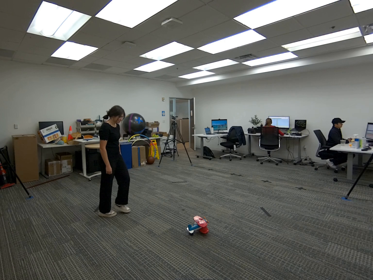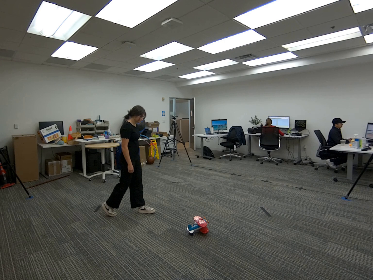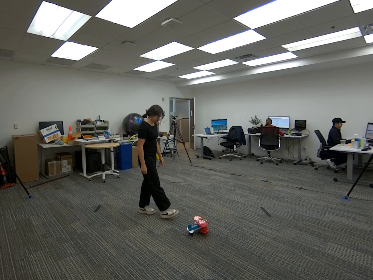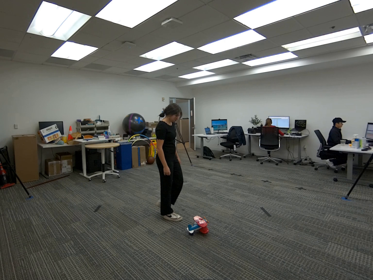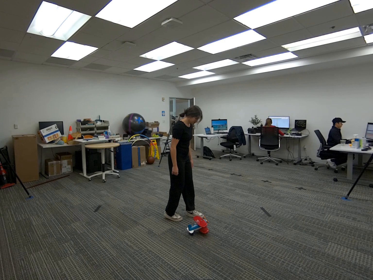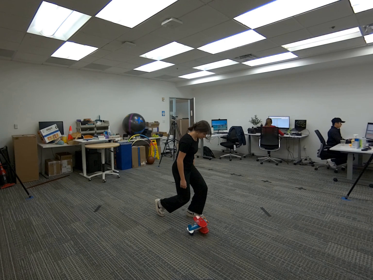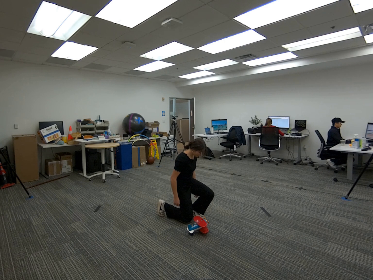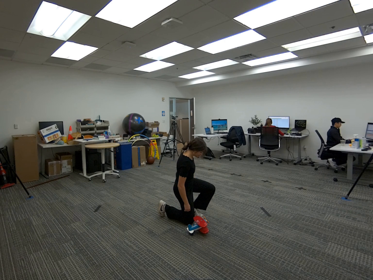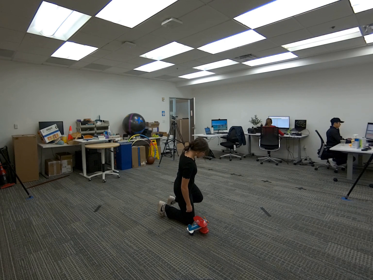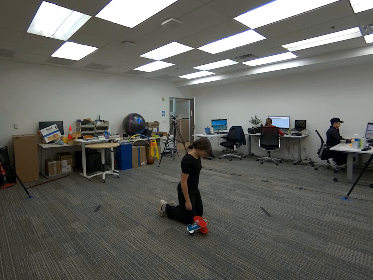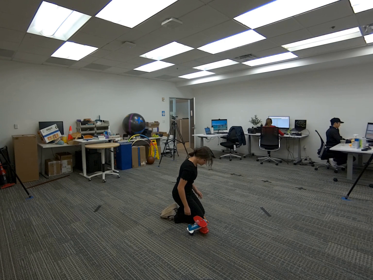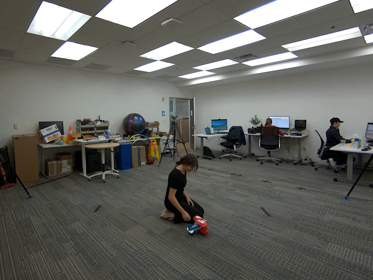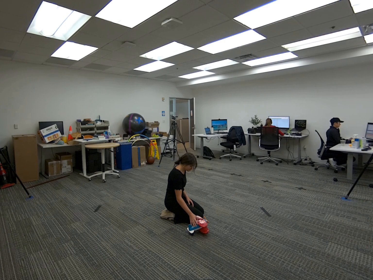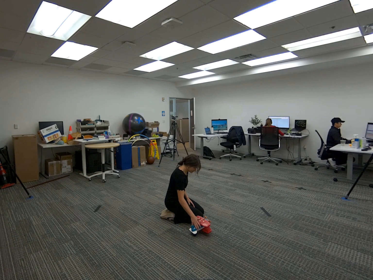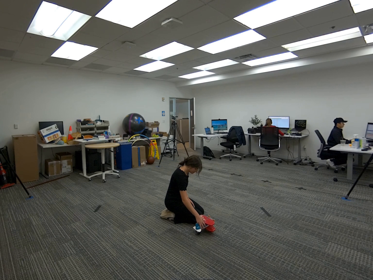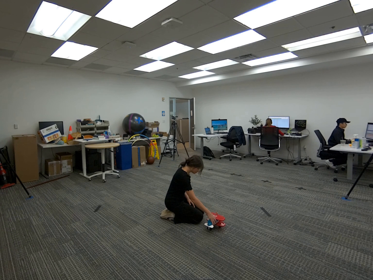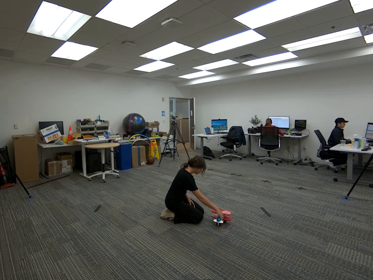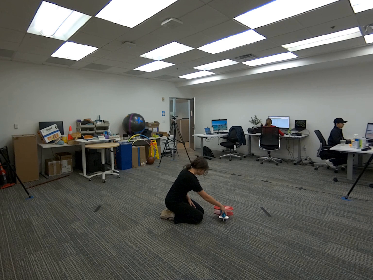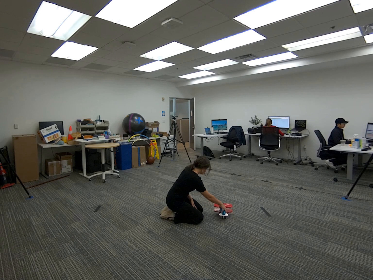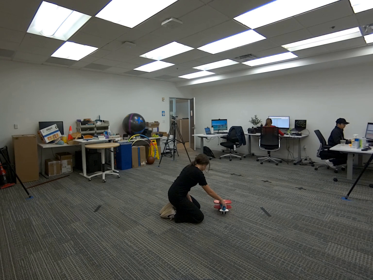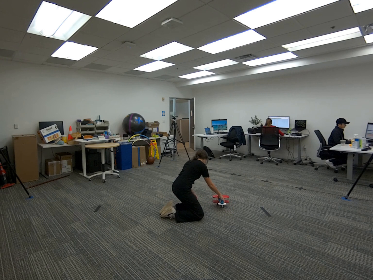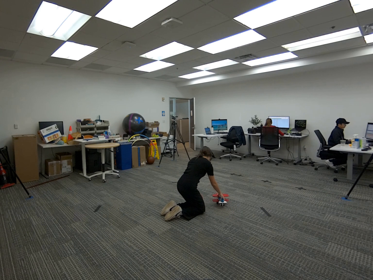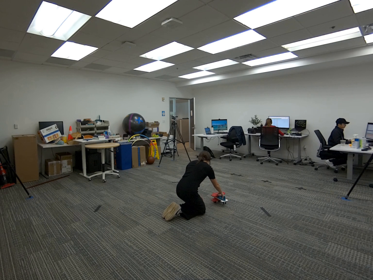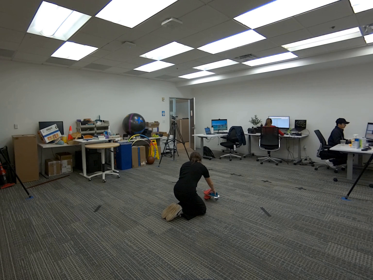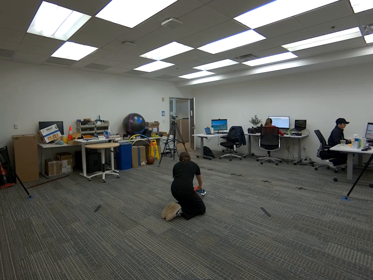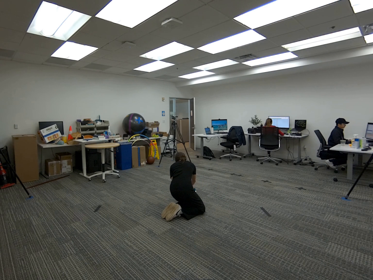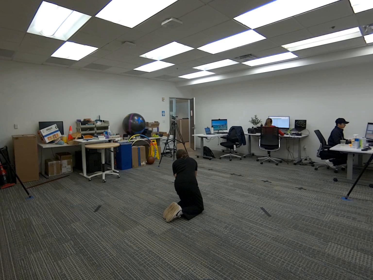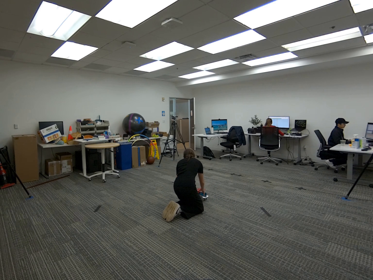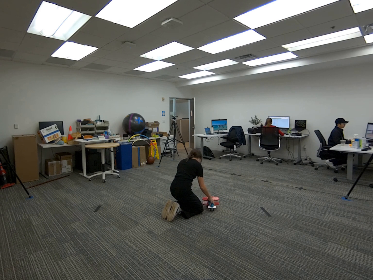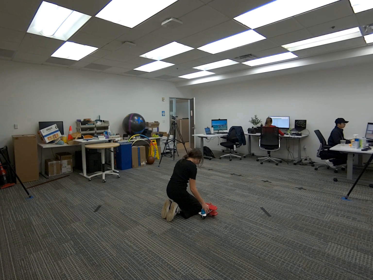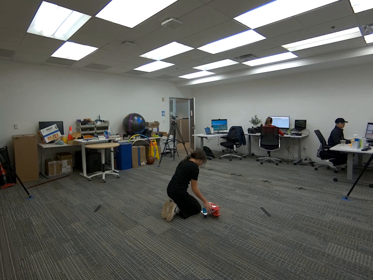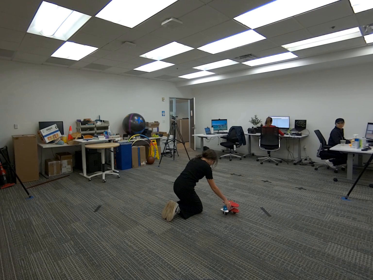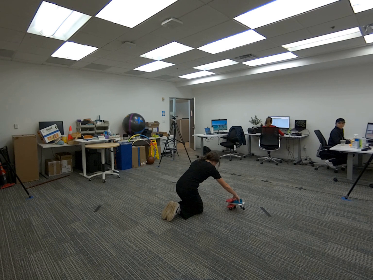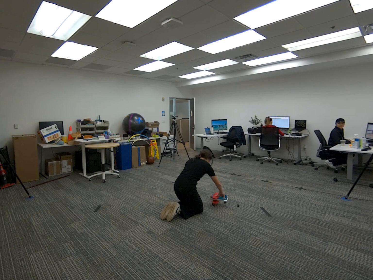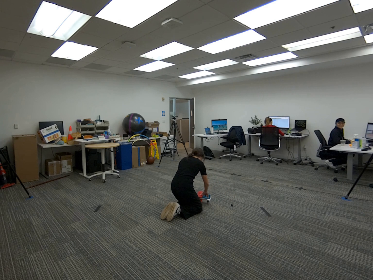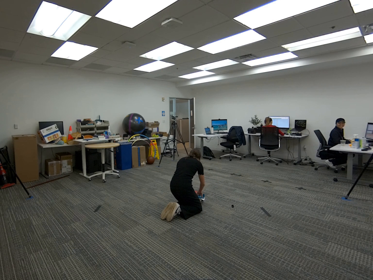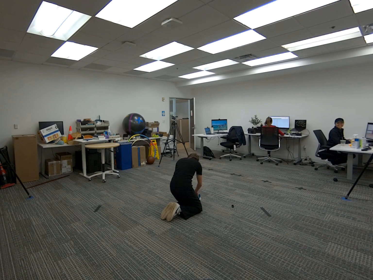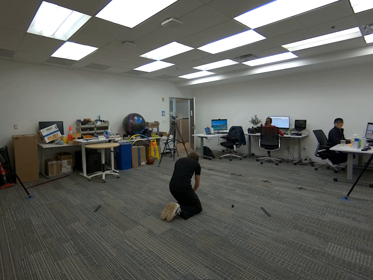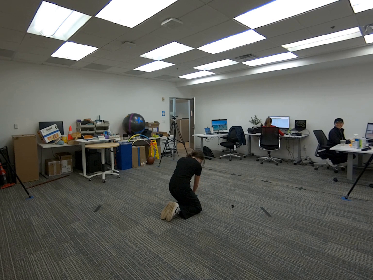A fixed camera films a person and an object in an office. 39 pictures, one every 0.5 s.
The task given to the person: Walk to the toy airplane on the ground. Place your right hand on the plane and roll it around the round table until finished.
